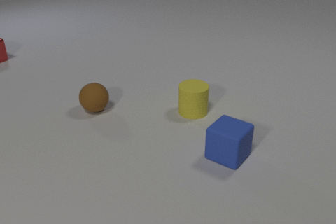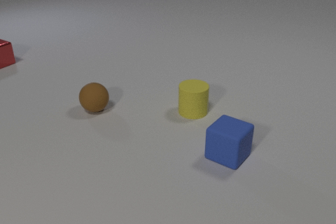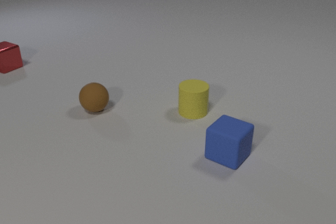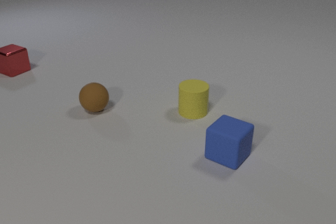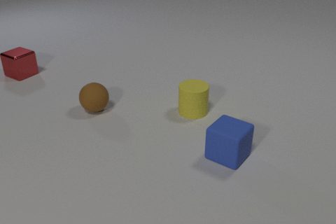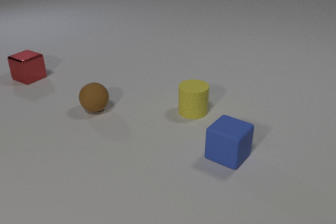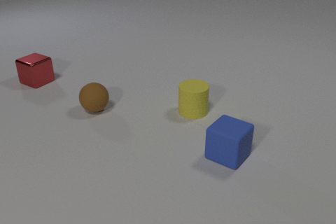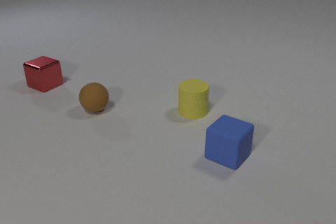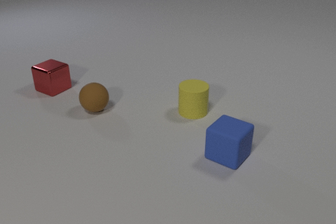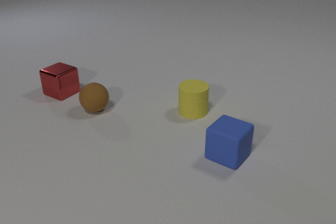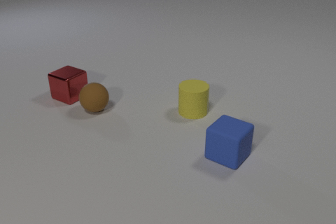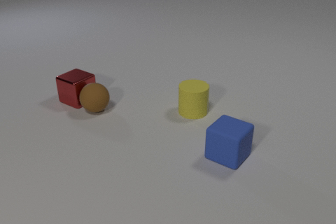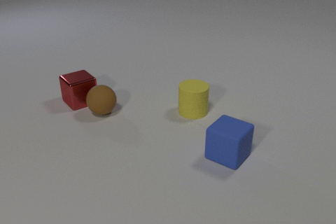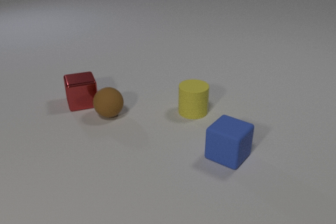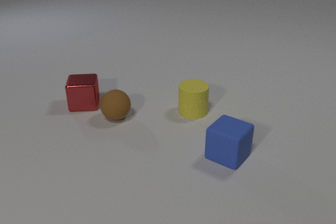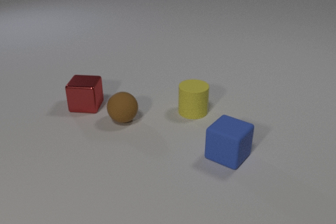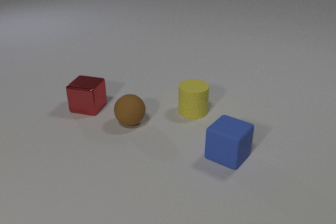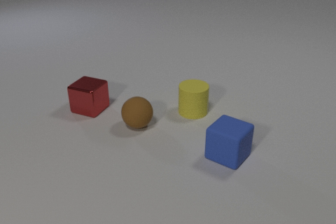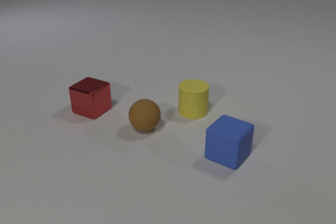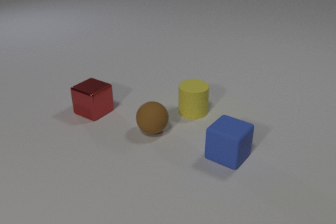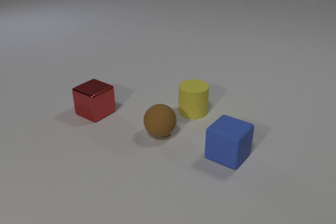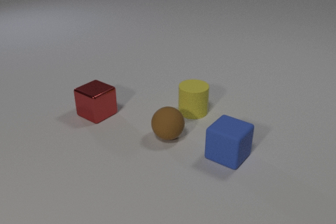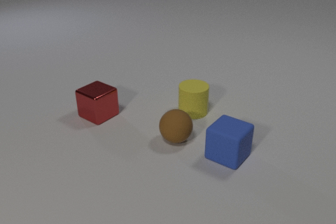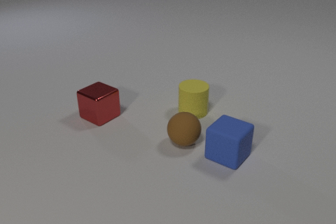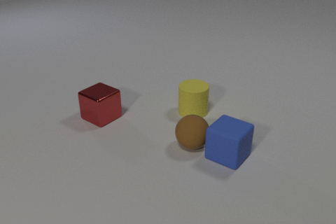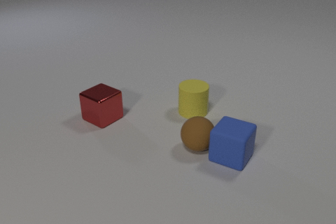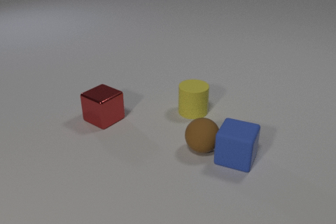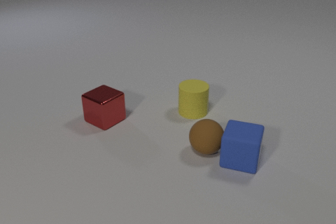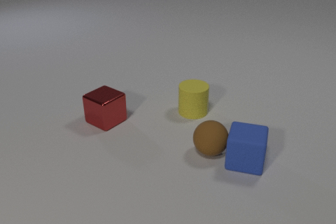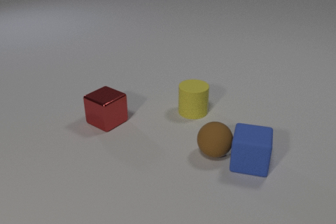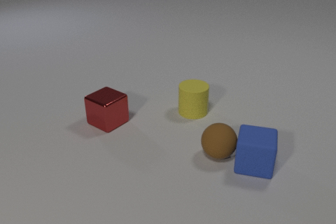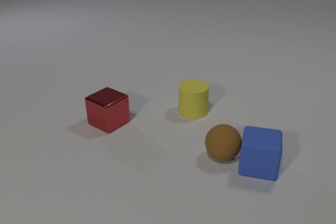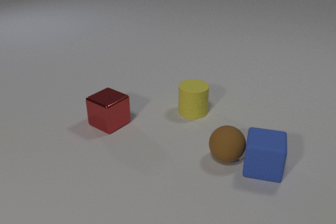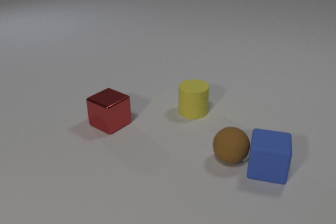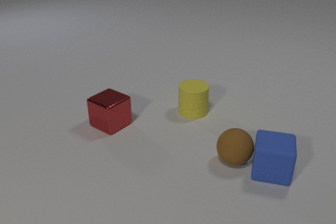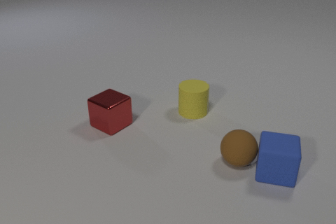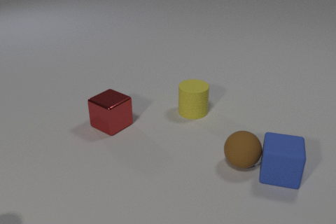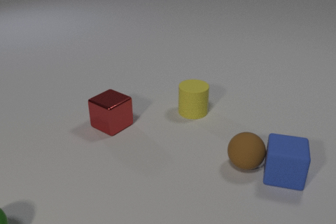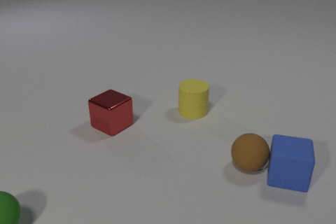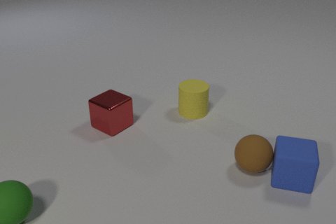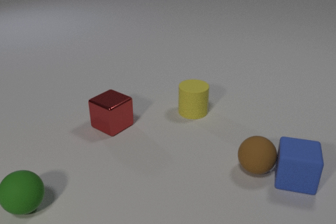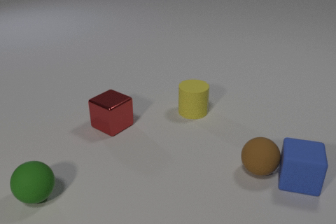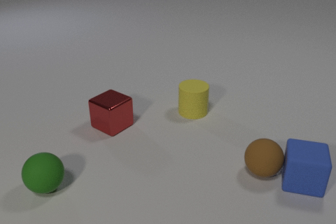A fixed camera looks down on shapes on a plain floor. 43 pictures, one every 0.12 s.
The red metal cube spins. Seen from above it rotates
clockwise.
The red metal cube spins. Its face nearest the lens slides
to the left.
0.00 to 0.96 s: The red metal cube slides toward the camera and to the right.
0.96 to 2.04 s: The red metal cube slides toward the camera and to the right, spins so that its near face slides to the left, clockwise seen from above. The brown rubber sphere rolls to the right and toward the camera. The red metal cube and the brown rubber sphere collide.
2.04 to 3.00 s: The red metal cube slides toward the camera and to the right. The brown rubber sphere rolls to the right and toward the camera. The brown rubber sphere and the blue rubber cube collide.
3.00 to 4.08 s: The red metal cube slides toward the camera and to the right. The brown rubber sphere rolls to the right and toward the camera. The blue rubber cube slides to the right.
4.08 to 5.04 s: The brown rubber sphere rolls to the right and toward the camera. The green rubber sphere comes in at the left edge, rolls to the right and away from the camera. The blue rubber cube slides to the right.
How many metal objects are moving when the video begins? 1.
What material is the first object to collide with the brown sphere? metal.
Are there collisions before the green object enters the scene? yes.
